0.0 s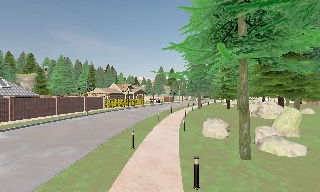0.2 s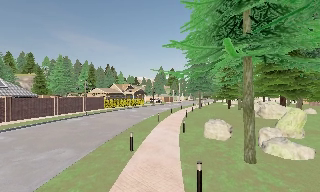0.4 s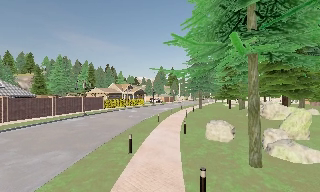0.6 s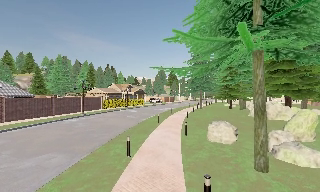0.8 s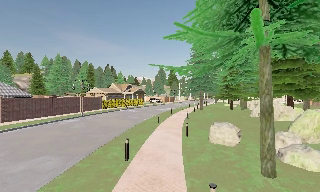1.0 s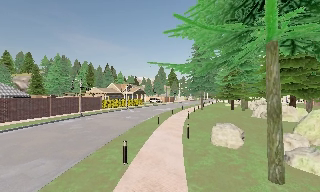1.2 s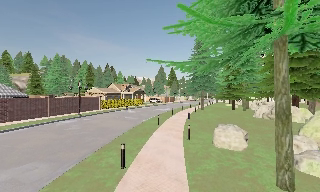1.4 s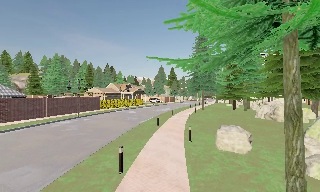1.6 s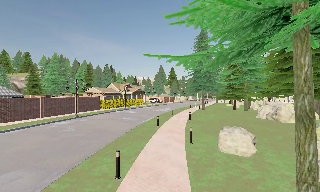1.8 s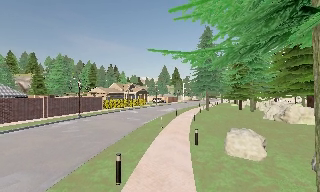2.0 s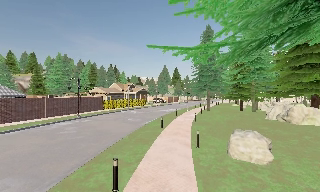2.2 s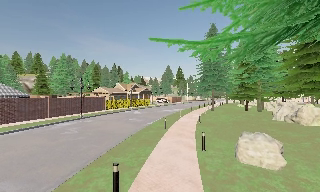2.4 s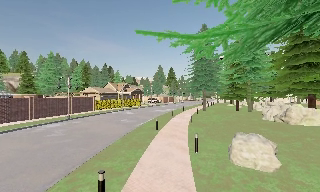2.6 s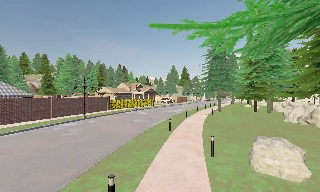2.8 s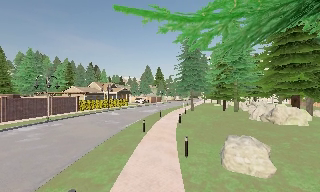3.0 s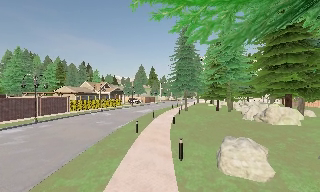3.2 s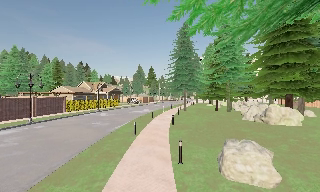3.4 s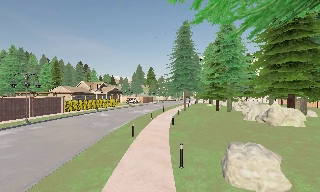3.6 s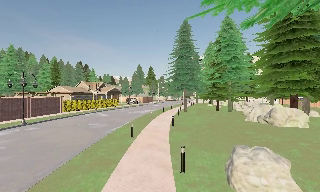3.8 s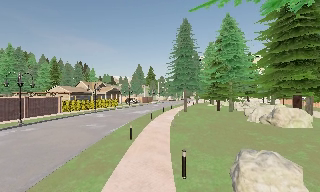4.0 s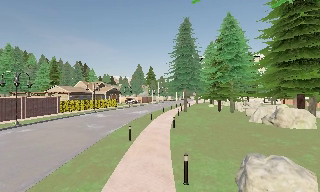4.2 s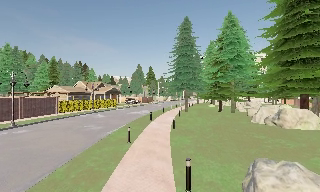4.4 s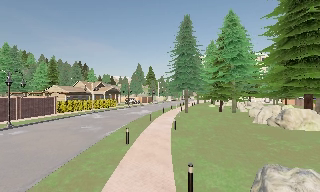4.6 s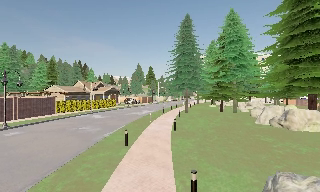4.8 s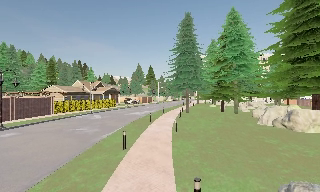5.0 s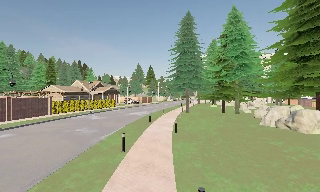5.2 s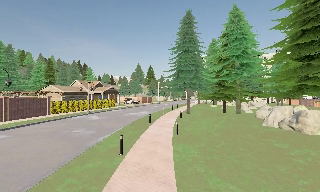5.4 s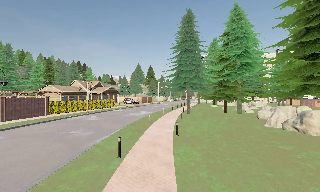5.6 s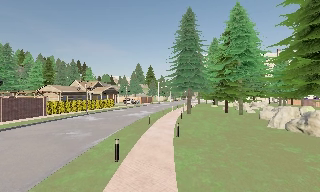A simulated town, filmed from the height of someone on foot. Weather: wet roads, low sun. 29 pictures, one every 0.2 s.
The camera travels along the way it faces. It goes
forward.
0.0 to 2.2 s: The camera travels forward, about 4 m, so what stands in front looms larger.
2.2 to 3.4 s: The scene slides to the left, as the camera pans about 10 degrees to its right. It travels forward, about 2 m, so what stands in front looms larger.
3.4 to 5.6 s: The camera travels forward, about 4 m, so what stands in front looms larger.
The film runs forward here.
